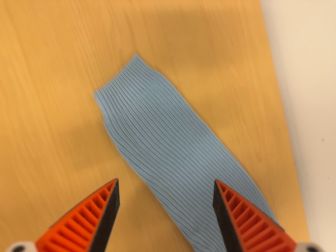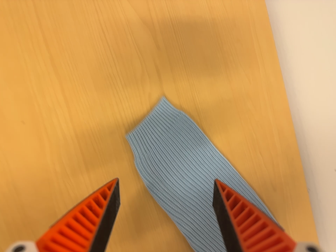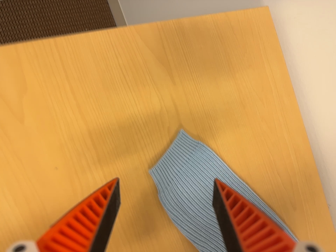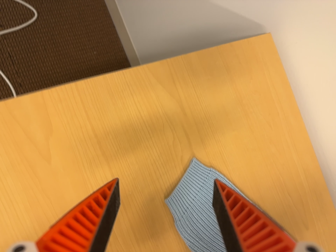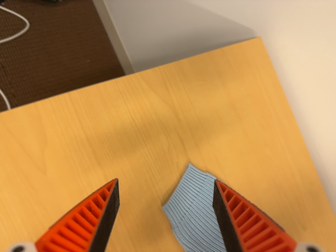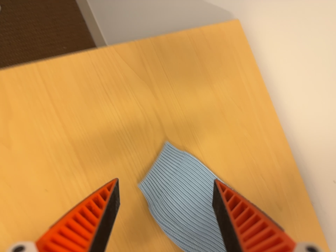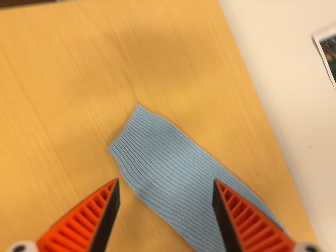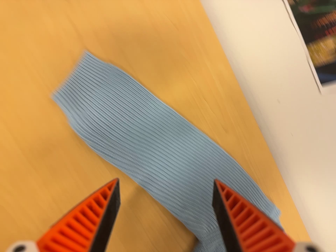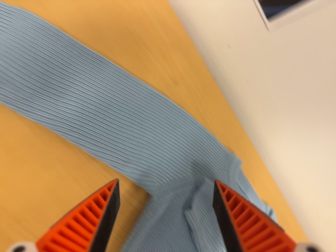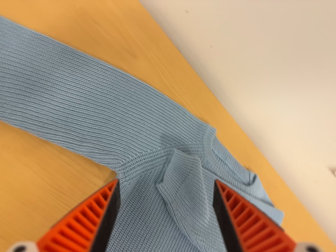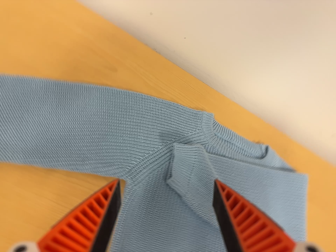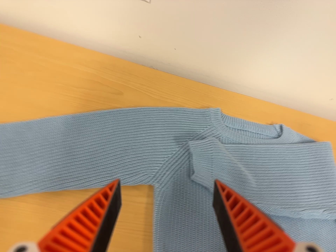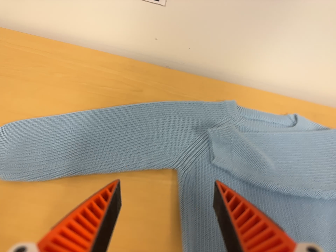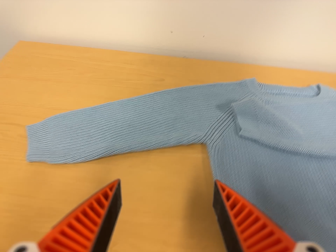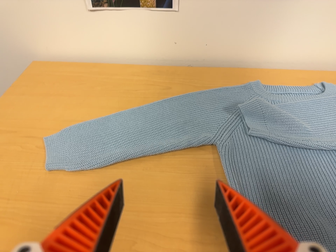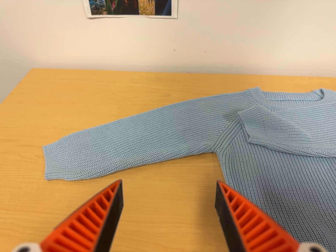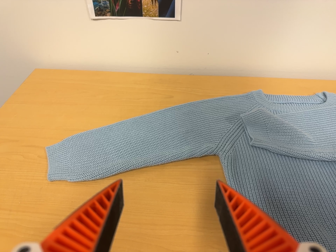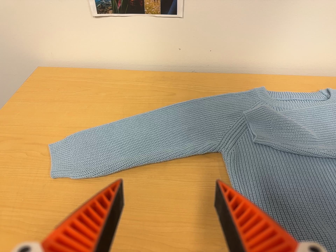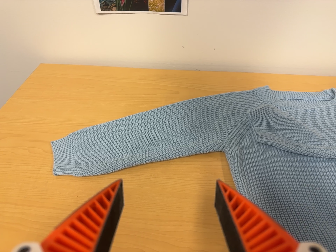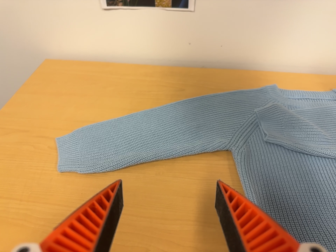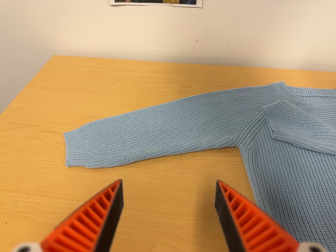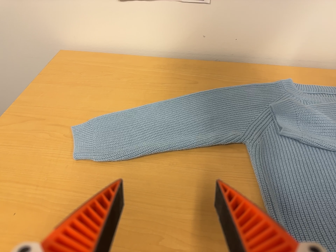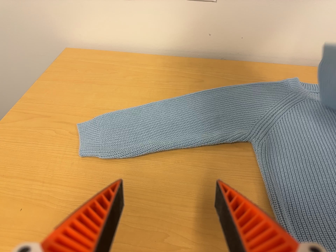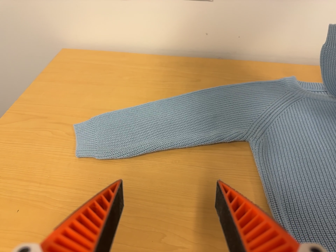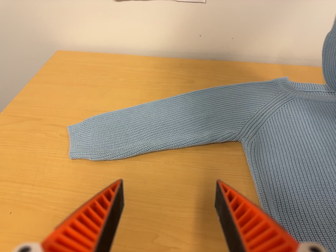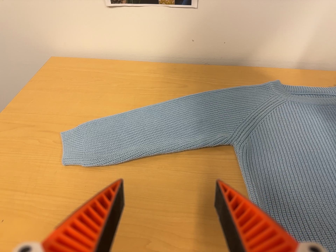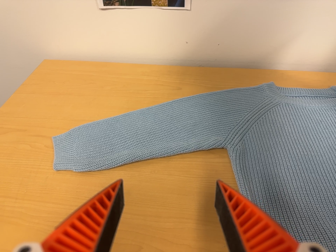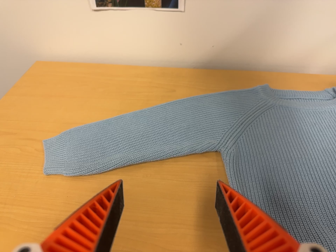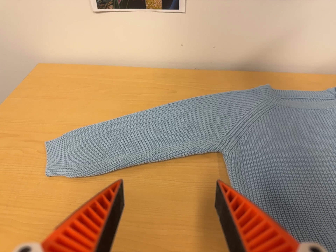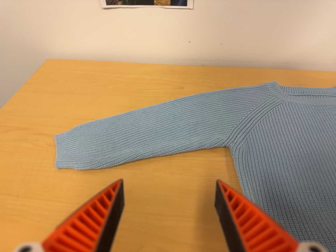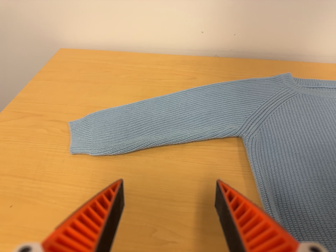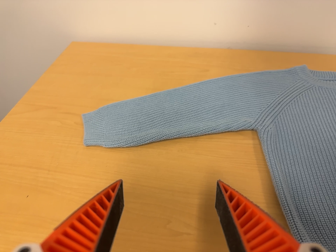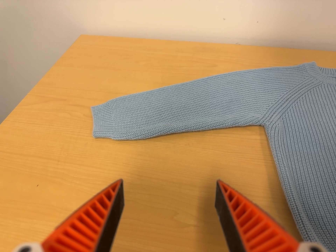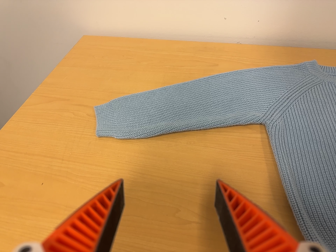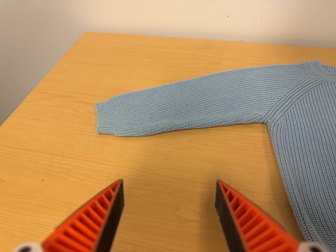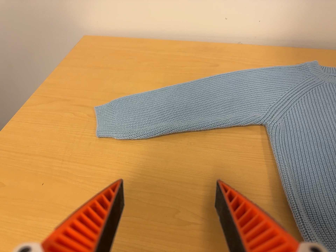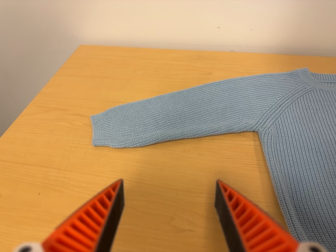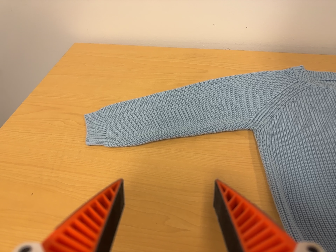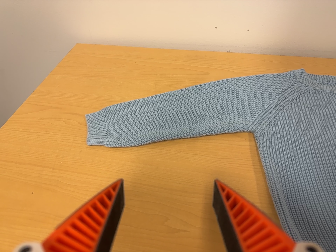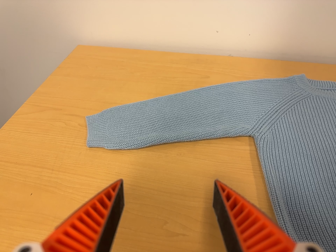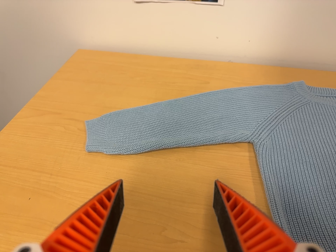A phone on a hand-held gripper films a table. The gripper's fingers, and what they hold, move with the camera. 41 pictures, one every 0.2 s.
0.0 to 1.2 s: The camera rolls about its line of sight by about 10 degrees, and the scene rotates counterclockwise.
1.2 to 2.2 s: The camera travels to its right and toward the bottom of its view, about 28 cm, so close, fixed things drift to the left. It rolls about its line of sight by about 50 degrees, and the scene rotates counterclockwise.
2.2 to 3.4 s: The camera travels toward the bottom of its view and backward, about 14 cm. Its aim tips toward the top of its view by about 10 degrees. It rolls about its line of sight by about 10 degrees, and the scene rotates counterclockwise.
3.4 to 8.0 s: The camera shifts only a little, or ends up much as it began.
The film runs backward here.
